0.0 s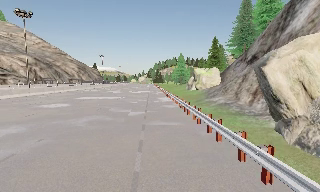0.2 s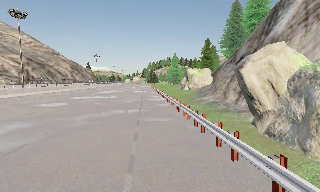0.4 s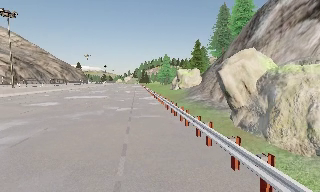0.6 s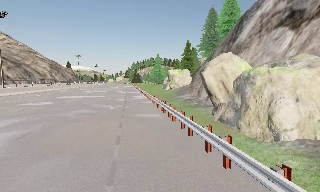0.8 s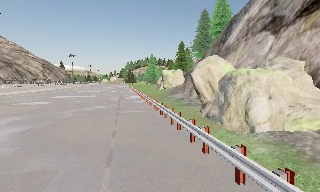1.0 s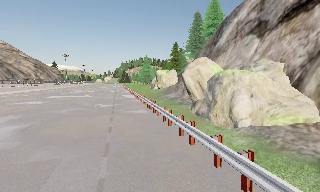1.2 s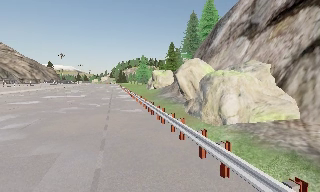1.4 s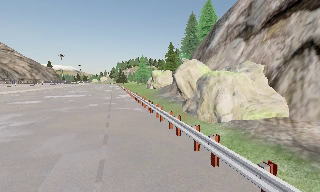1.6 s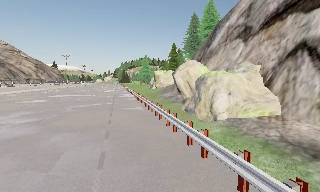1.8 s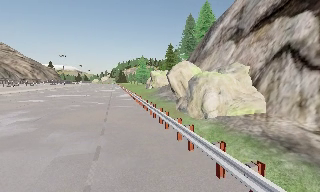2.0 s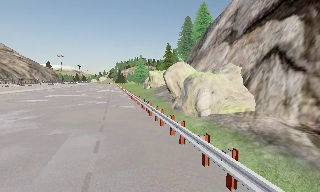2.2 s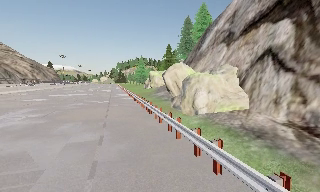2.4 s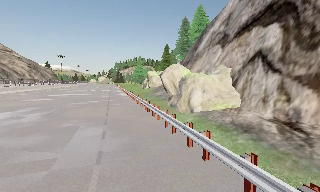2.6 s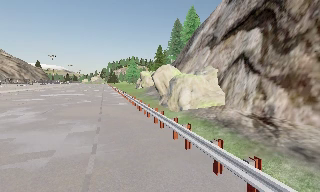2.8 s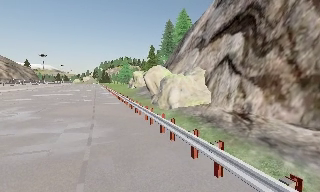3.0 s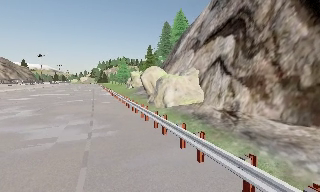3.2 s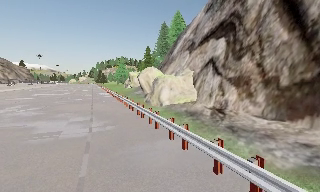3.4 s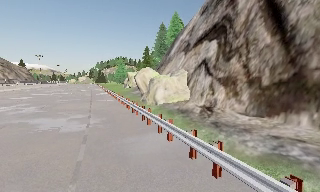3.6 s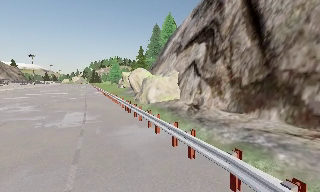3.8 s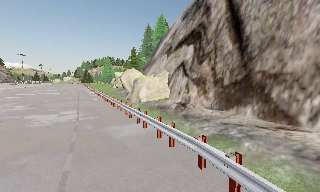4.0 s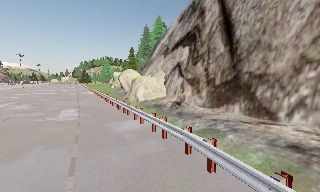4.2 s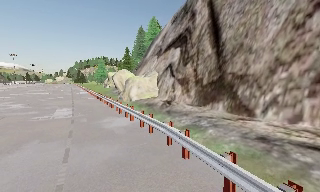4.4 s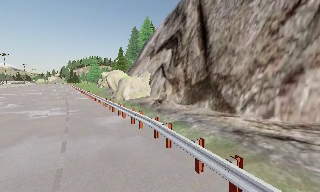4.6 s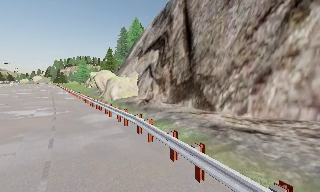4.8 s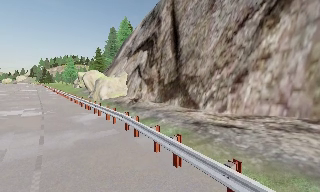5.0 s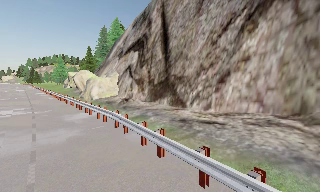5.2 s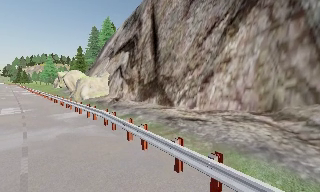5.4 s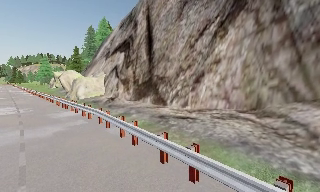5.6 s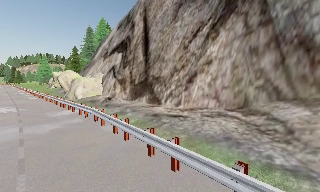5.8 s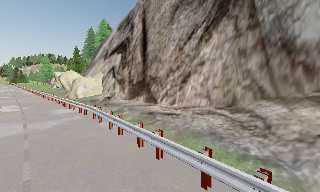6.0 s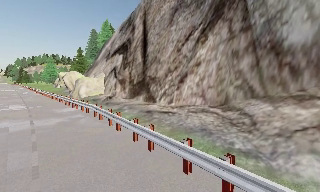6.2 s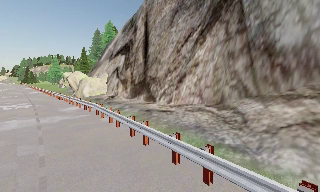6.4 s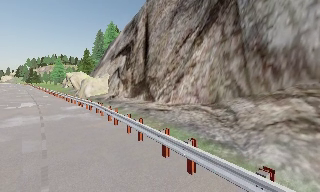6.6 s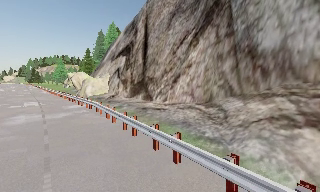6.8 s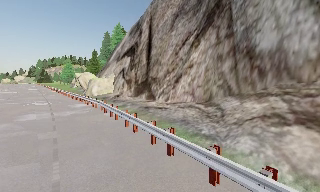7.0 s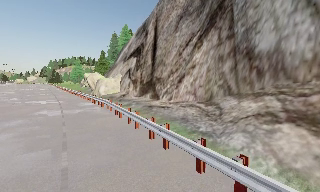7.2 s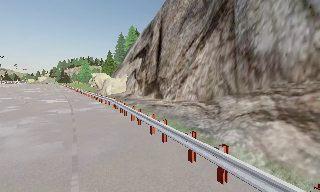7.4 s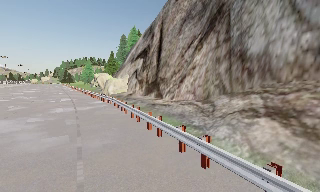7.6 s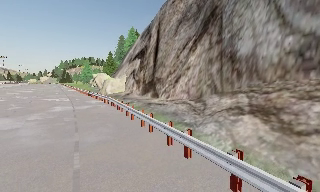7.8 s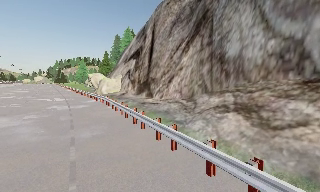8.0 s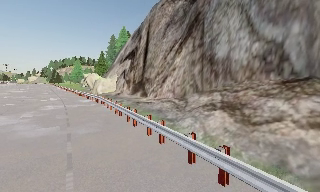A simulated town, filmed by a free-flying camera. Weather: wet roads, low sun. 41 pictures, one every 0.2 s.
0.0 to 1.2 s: The scene slides to the left, as the camera pans about 15 degrees to its right. It travels backward, about 4.5 m, so what stands in front gets smaller. It loses speed.
1.2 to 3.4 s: The camera travels backward, about 7 m, so what stands in front gets smaller.
3.4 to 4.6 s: The camera swings to its right by about 10 degrees, and the scene slides to the left. It travels backward and to its right, about 4.5 m, so what stands in front gets smaller.
4.6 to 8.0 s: The camera travels backward and to its right, about 9 m, so what stands in front gets smaller.
The film runs backward here.
